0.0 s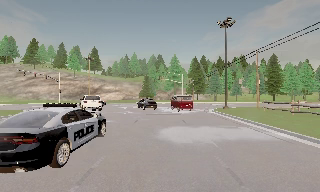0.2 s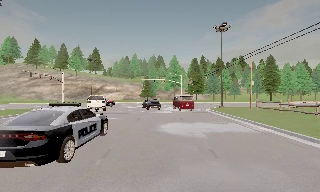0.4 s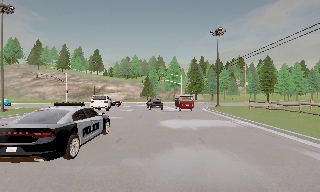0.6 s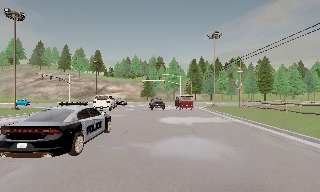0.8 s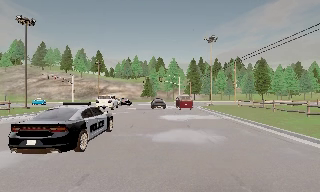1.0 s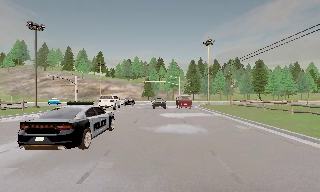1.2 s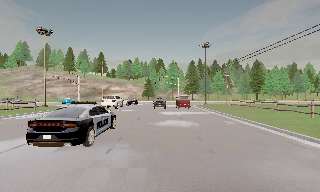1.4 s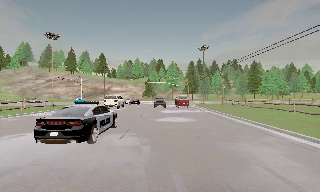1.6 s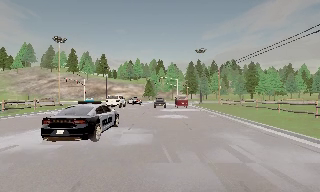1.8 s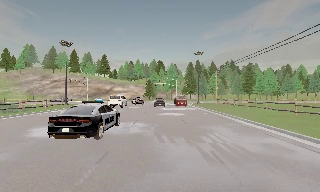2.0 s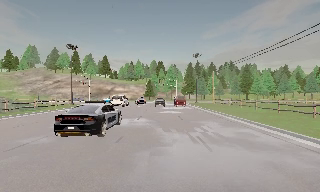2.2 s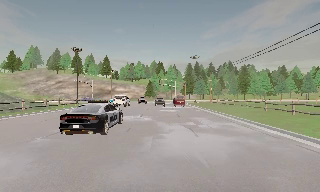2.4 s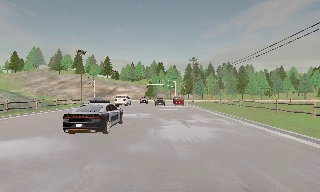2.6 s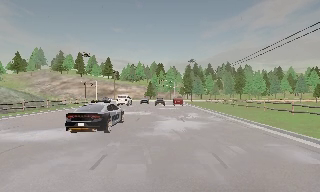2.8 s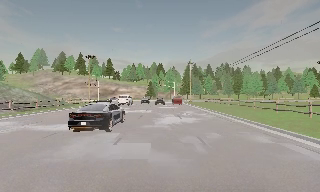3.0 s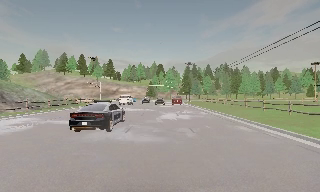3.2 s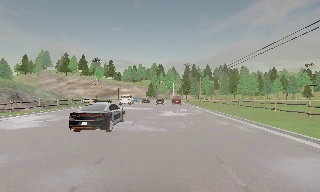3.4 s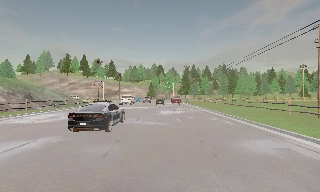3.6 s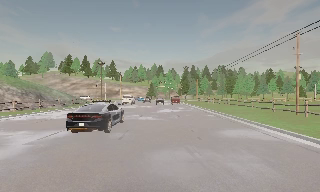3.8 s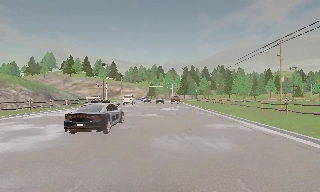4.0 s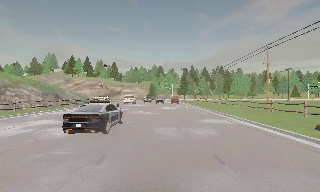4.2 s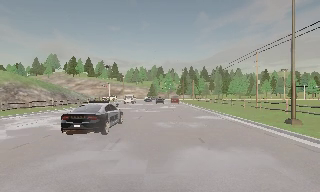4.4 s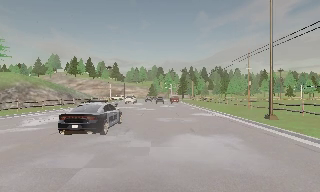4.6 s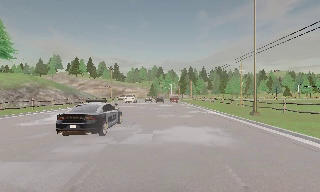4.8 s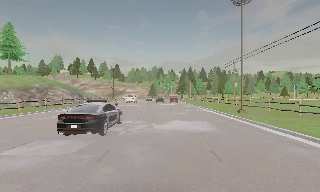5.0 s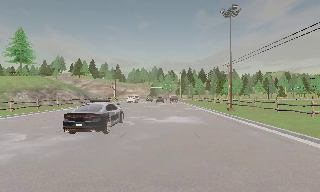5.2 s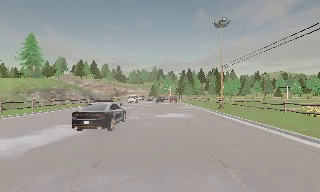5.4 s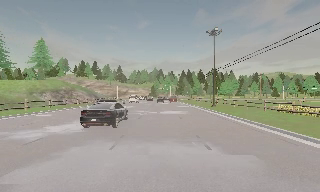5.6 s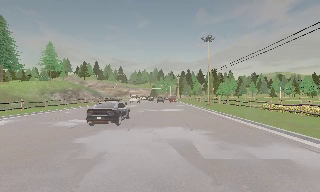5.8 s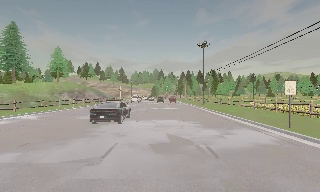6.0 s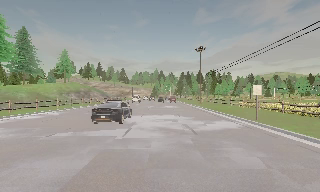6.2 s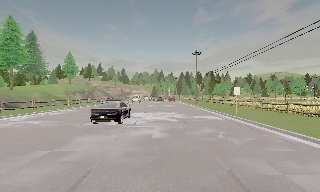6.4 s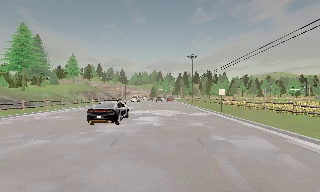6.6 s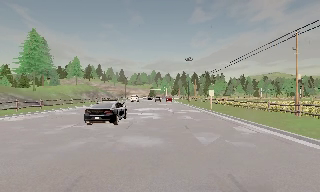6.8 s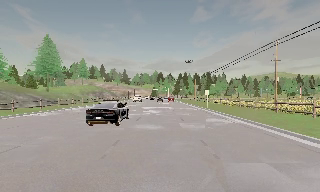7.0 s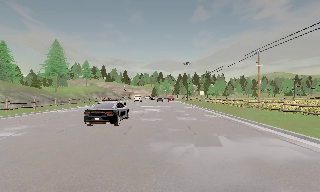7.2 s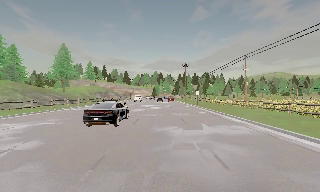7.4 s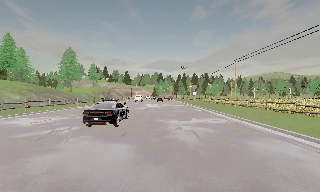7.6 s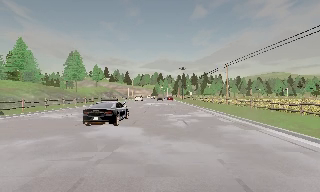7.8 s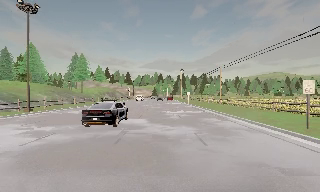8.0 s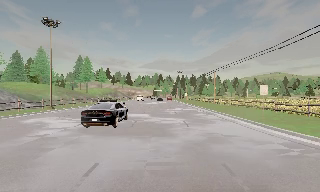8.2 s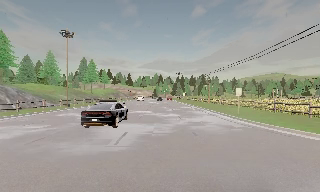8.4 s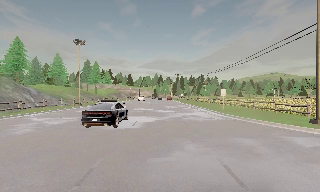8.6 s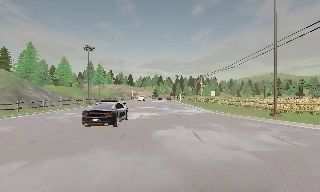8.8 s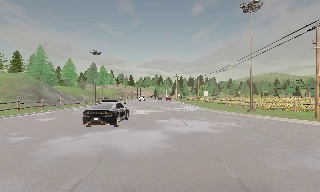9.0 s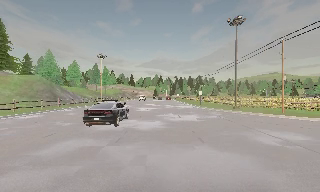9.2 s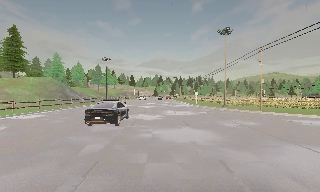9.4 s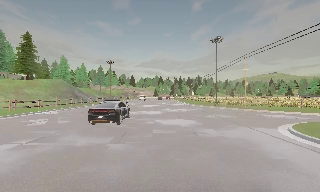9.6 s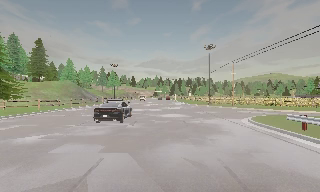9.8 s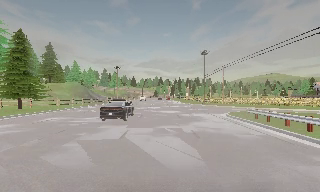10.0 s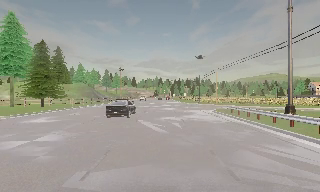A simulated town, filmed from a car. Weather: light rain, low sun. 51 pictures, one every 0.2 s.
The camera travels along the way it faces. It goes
backward.
0.0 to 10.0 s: The camera travels backward, about 130 m, so what stands in front gets smaller. It gains speed.
The film runs backward here.
